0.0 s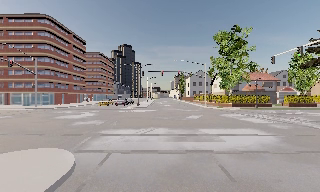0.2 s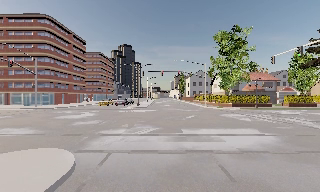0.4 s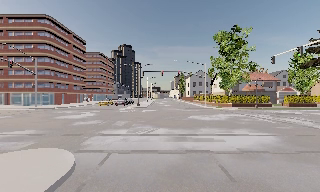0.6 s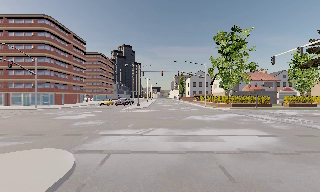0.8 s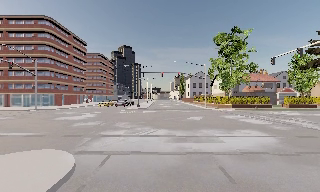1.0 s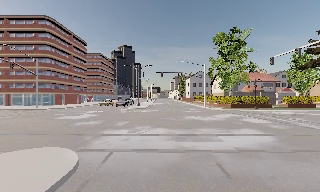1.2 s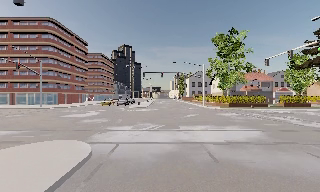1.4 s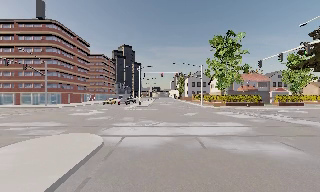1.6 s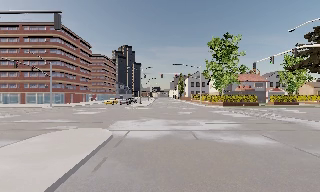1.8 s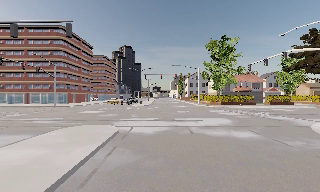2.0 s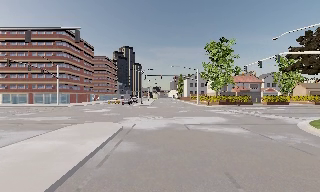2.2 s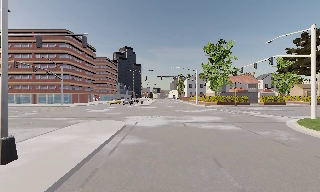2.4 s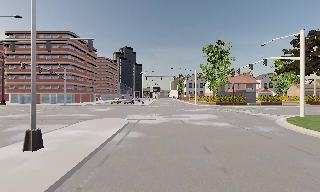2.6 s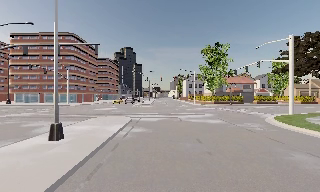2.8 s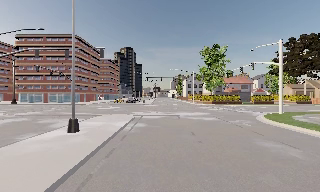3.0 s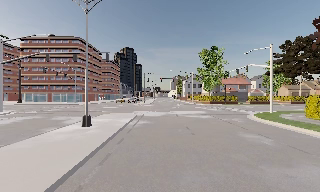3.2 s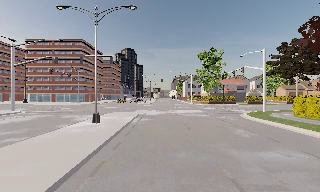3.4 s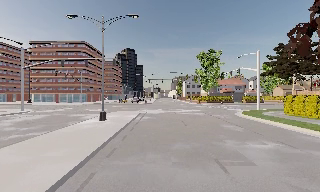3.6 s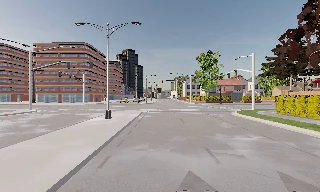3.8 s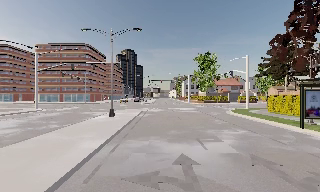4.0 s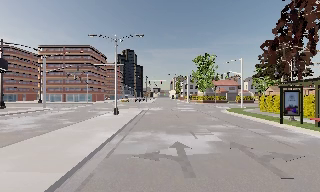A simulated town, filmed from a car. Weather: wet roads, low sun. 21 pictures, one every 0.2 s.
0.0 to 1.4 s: The camera travels backward, about 2.5 m, so what stands in front gets smaller. It gains speed.
1.4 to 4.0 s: The camera travels backward, about 16 m, so what stands in front gets smaller.
The film runs backward here.
